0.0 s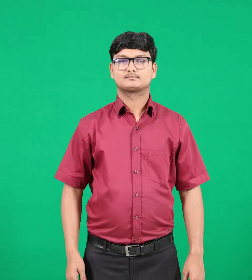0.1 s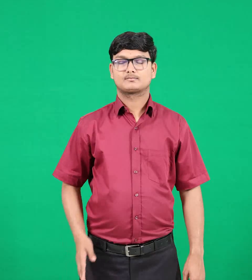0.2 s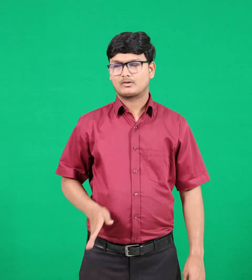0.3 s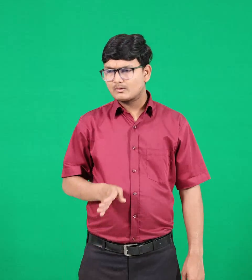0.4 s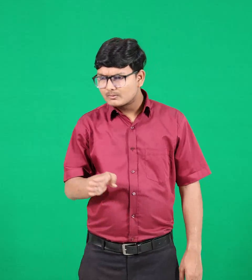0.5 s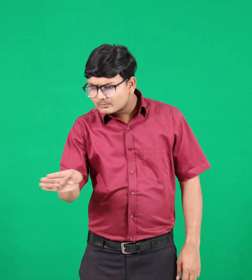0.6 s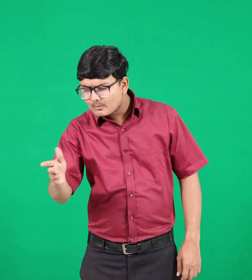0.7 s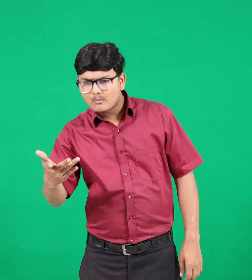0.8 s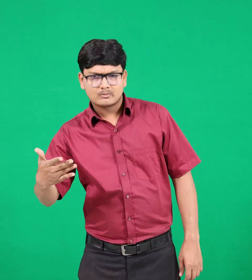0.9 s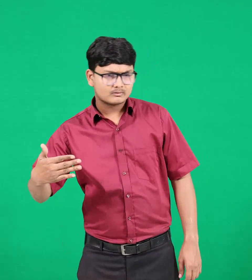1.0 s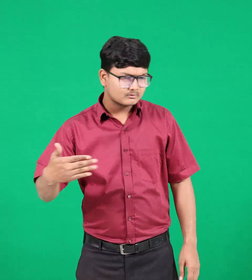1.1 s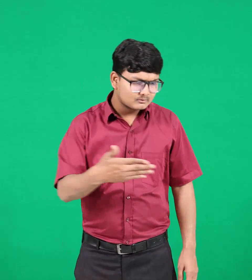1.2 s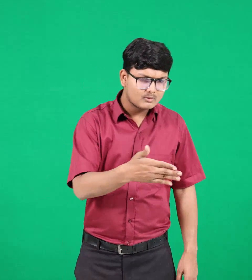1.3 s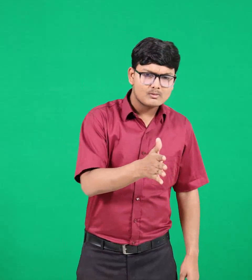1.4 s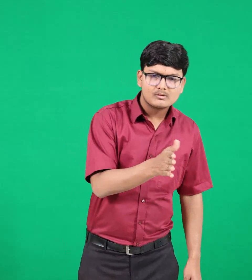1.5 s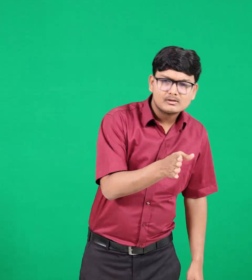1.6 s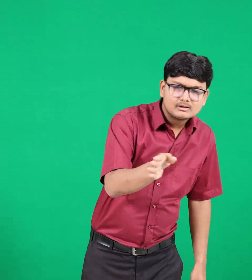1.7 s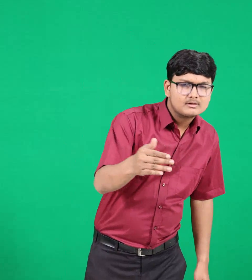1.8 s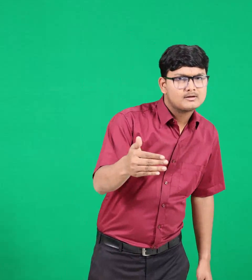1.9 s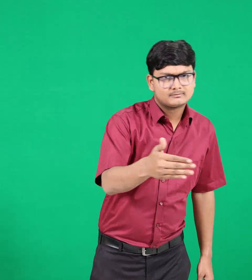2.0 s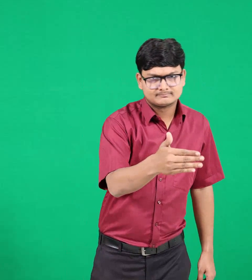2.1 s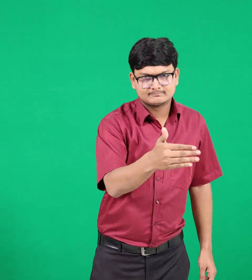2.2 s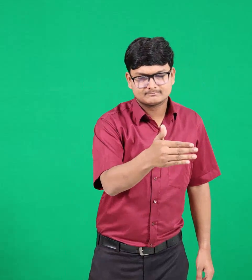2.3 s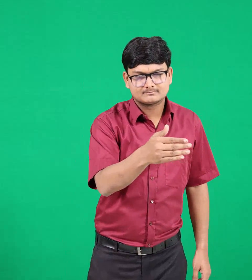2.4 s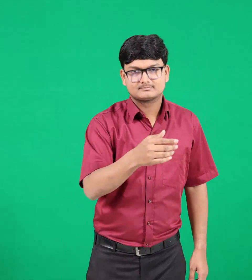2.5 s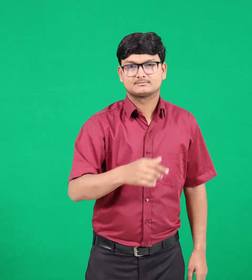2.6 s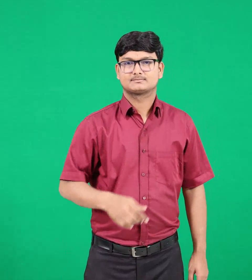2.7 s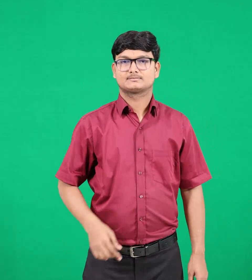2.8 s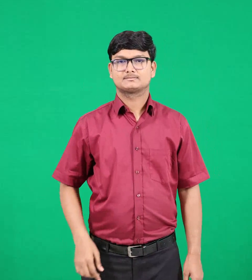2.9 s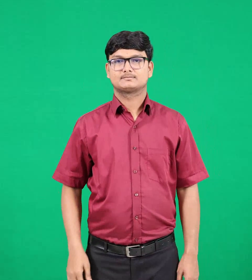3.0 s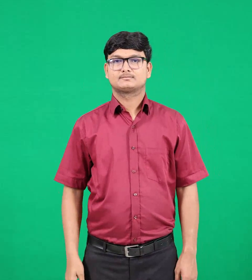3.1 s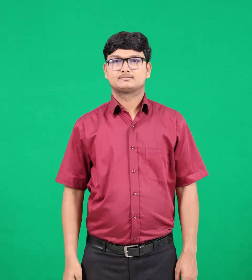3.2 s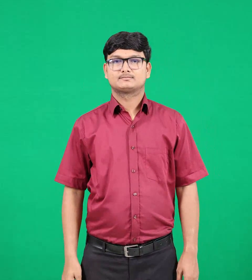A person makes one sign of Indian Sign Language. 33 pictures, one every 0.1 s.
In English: direction
